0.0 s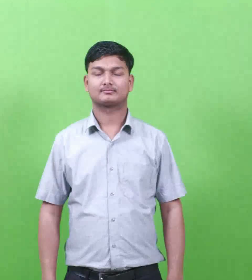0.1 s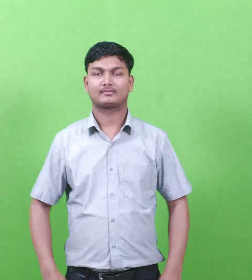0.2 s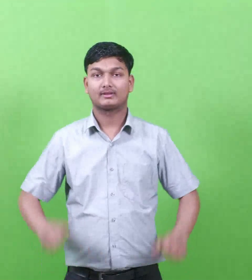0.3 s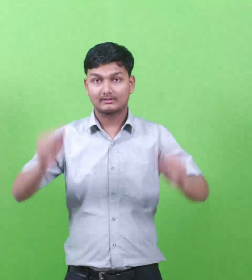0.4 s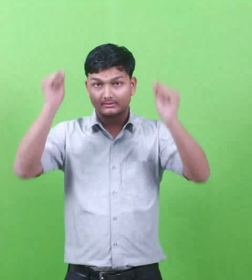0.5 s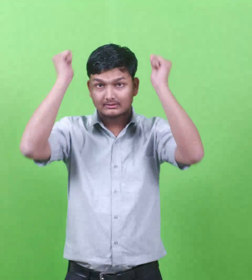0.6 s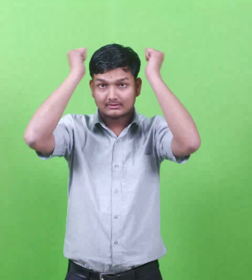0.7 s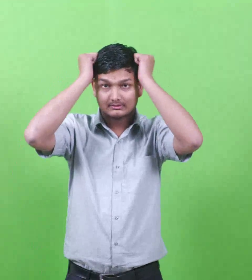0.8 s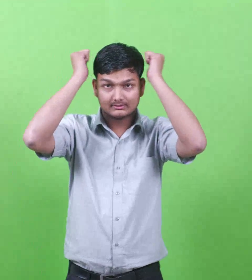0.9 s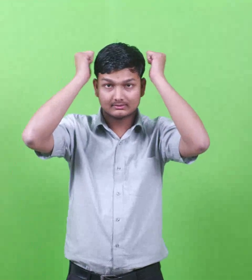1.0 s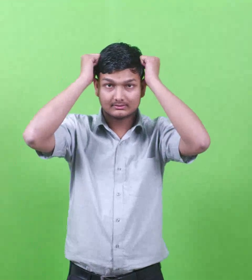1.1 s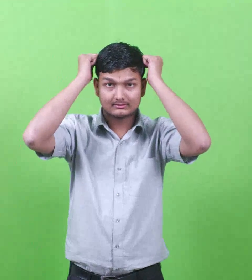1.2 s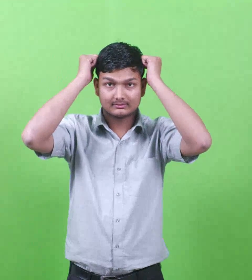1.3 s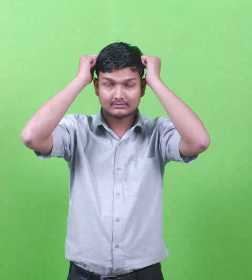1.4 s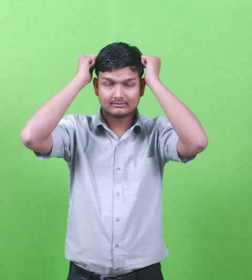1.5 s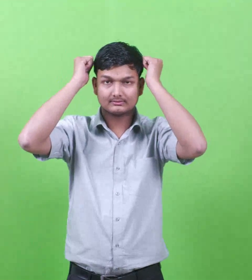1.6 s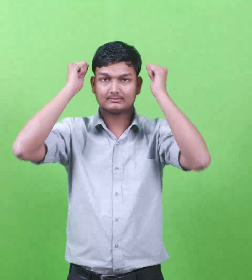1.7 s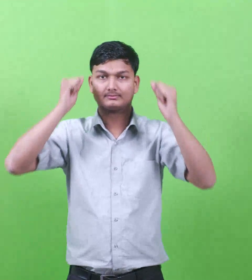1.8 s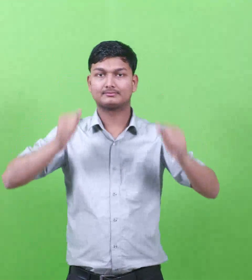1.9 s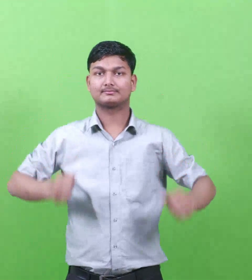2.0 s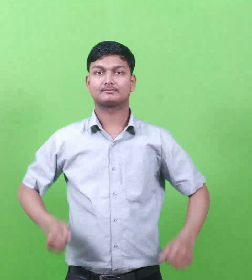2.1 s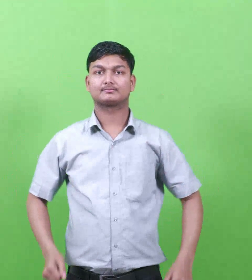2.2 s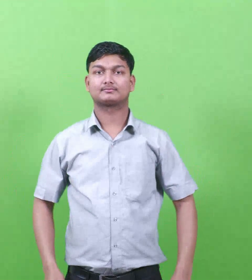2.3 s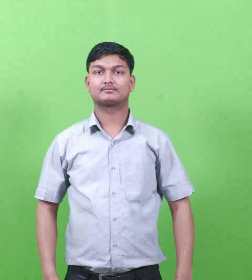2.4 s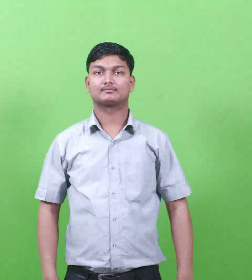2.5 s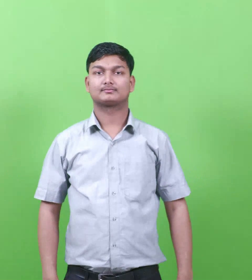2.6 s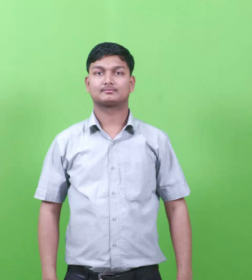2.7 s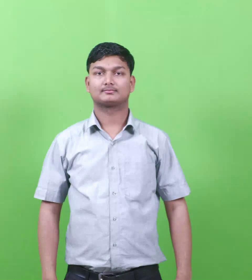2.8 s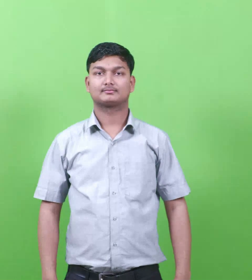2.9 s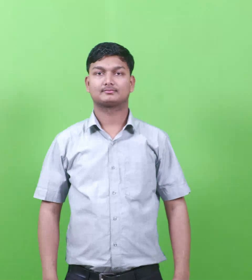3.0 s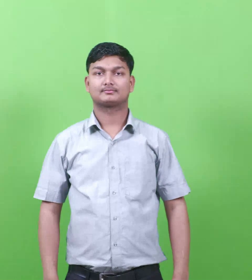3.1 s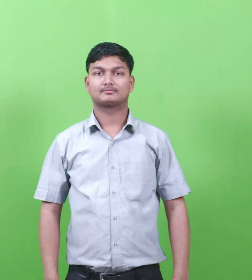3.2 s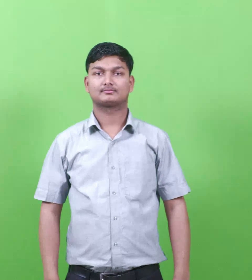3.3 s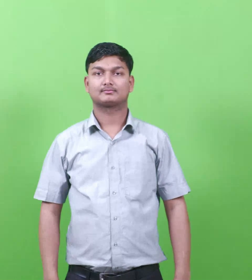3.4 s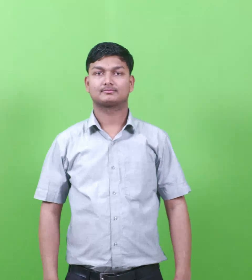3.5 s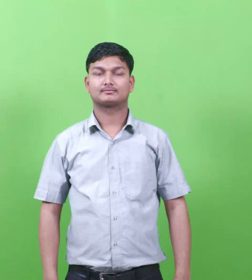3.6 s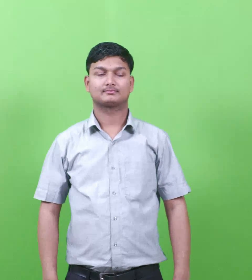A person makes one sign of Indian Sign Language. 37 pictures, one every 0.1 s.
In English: stephen
